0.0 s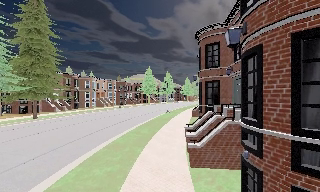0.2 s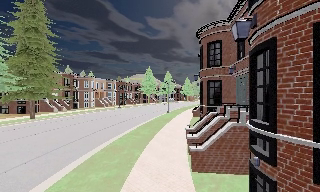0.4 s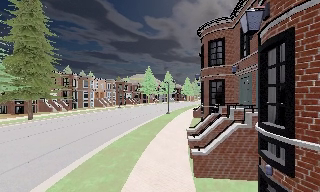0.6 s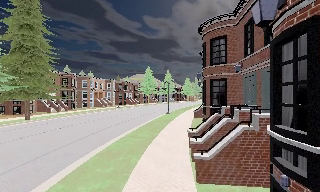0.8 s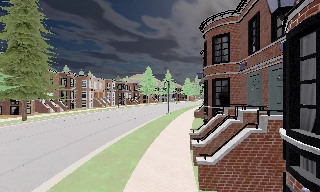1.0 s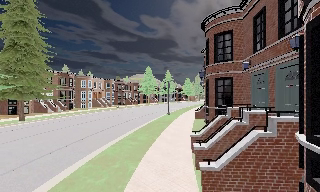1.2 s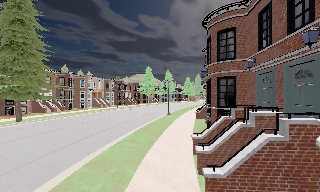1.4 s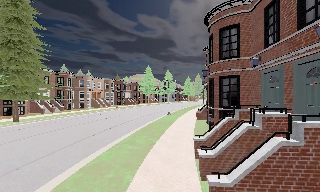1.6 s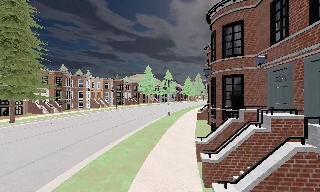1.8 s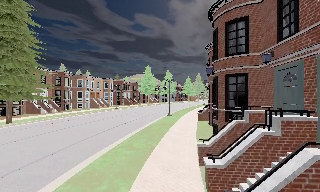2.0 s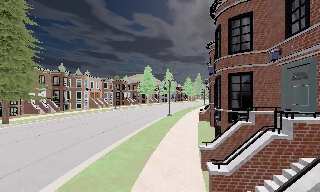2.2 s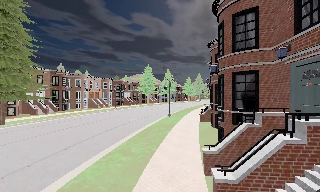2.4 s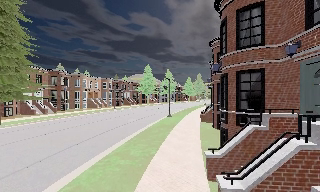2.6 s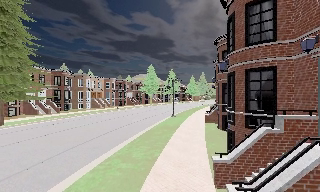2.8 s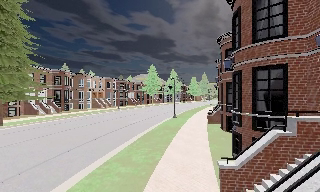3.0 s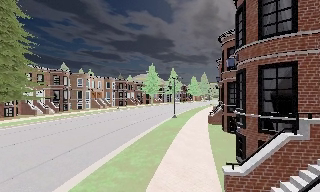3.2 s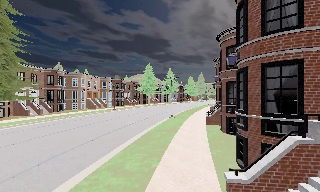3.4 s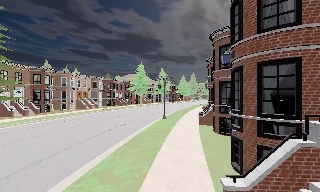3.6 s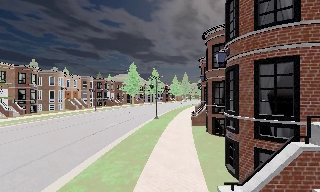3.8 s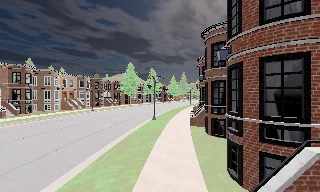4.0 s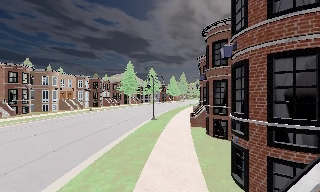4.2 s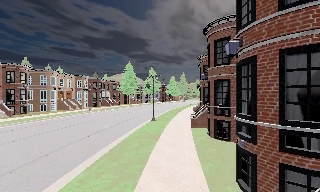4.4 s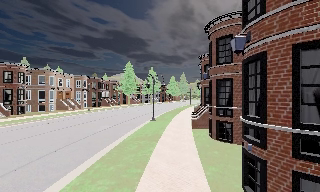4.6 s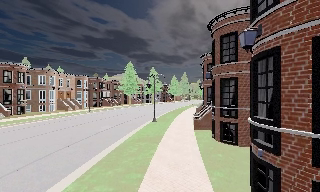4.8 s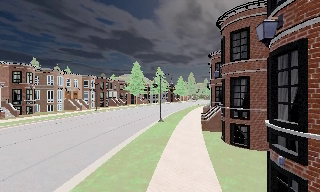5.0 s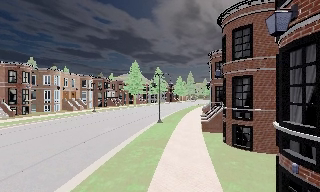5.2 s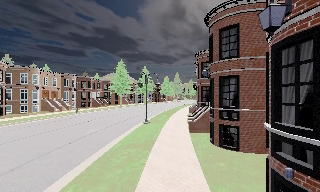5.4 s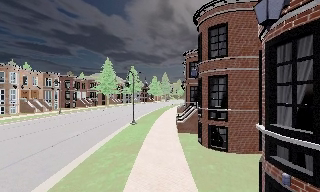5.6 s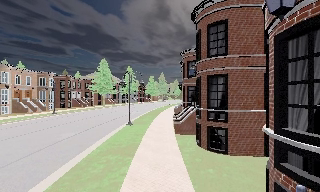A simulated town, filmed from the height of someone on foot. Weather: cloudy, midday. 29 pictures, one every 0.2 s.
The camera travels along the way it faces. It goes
forward.
0.0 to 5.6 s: The camera swings to its right by about 15 degrees, and the scene slides to the left. It travels forward, about 10 m, so what stands in front looms larger.
The film runs forward here.
